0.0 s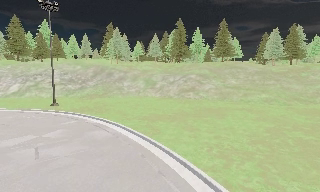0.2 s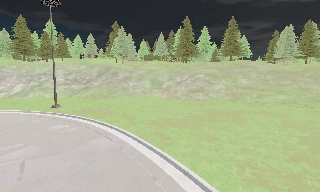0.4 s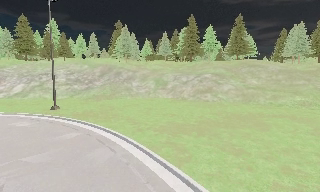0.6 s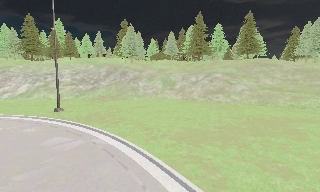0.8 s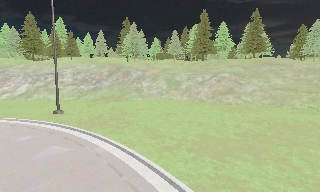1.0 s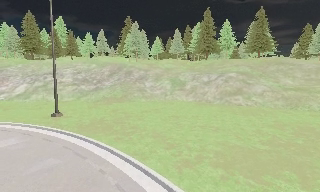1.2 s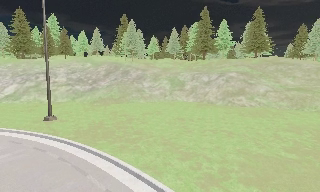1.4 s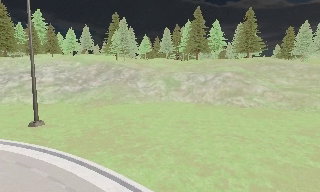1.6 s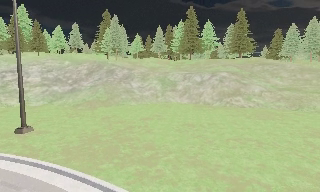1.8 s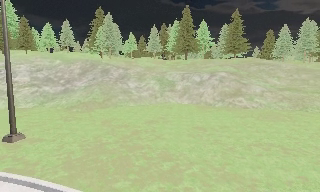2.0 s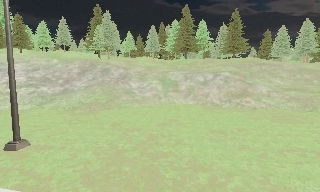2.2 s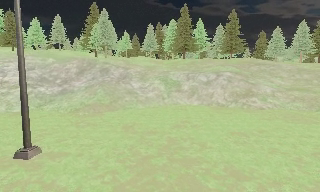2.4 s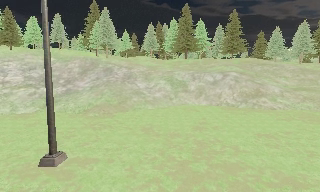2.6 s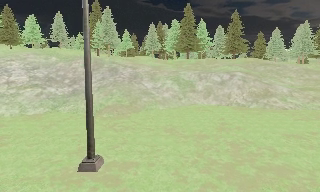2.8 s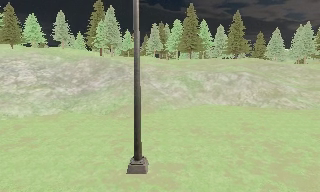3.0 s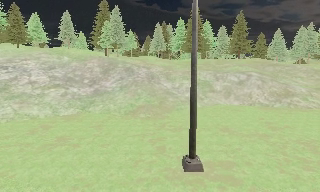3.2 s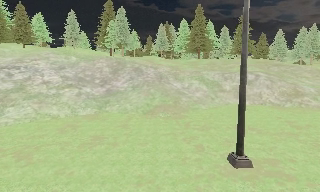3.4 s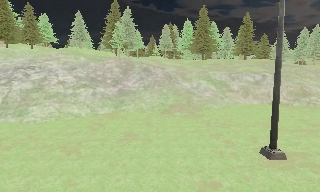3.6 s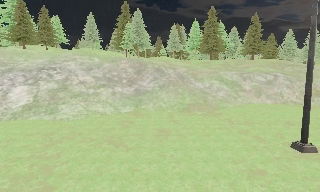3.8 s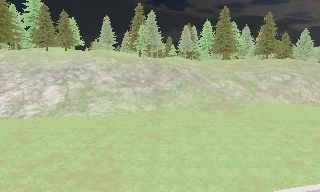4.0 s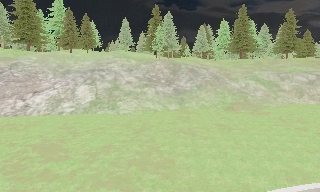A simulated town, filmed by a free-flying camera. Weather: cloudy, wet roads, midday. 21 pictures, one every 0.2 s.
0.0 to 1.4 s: The camera travels forward and to its left, about 10 m, so what stands in front looms larger.
1.4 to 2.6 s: The camera pans to its right, which is clockwise from overhead, by about 15 degrees. It travels to its left and forward, about 8 m, so close, fixed things drift to the right.
2.6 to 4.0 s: The camera travels to its left, about 12 m, so close, fixed things drift to the right.
The film runs forward here.
